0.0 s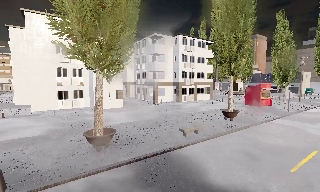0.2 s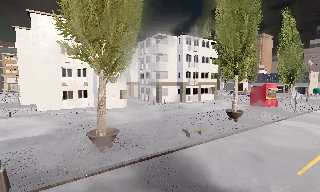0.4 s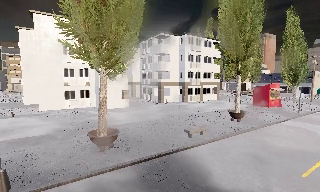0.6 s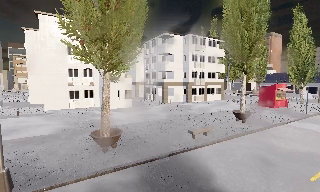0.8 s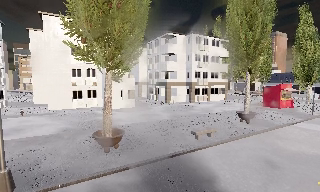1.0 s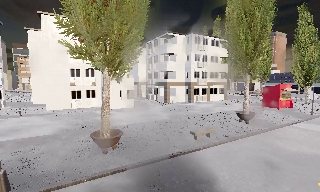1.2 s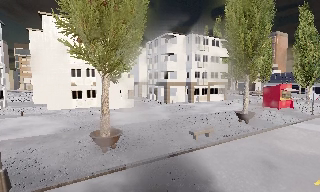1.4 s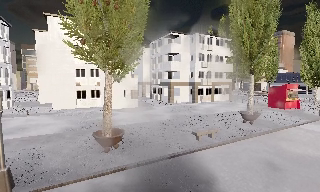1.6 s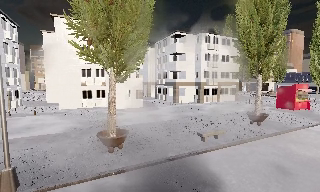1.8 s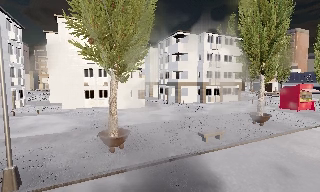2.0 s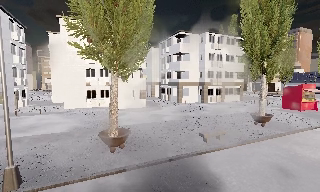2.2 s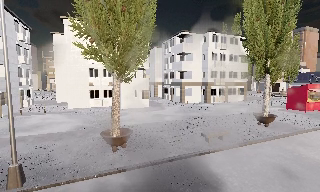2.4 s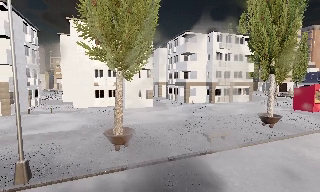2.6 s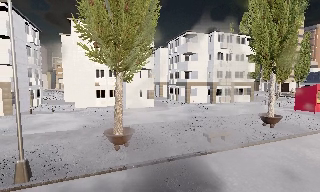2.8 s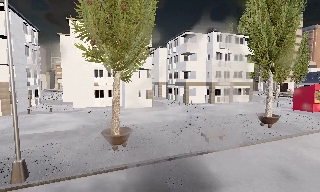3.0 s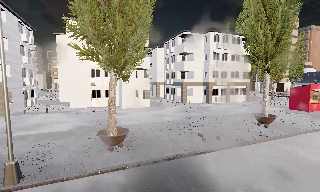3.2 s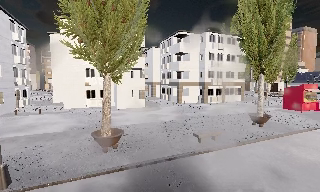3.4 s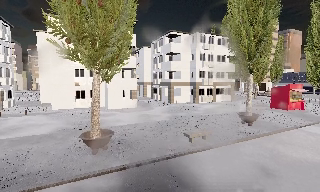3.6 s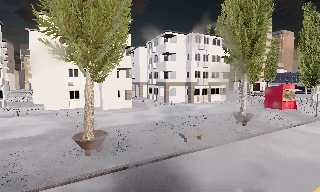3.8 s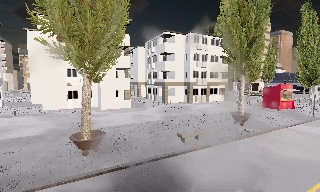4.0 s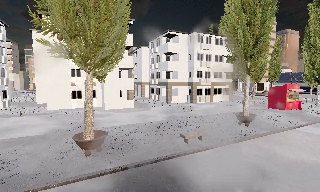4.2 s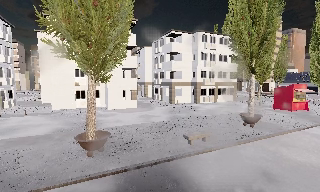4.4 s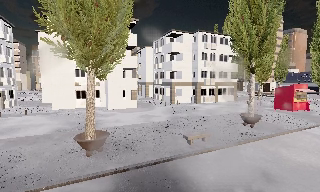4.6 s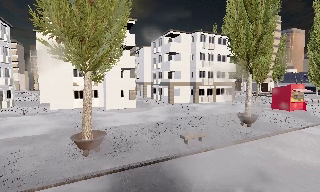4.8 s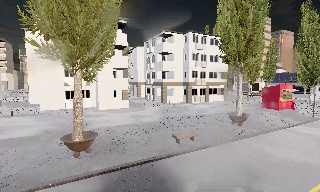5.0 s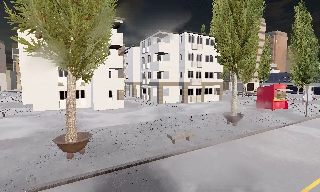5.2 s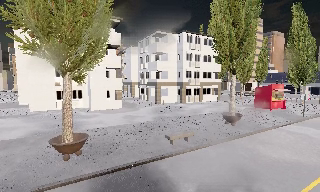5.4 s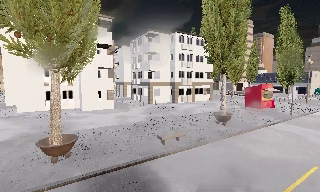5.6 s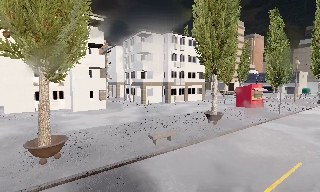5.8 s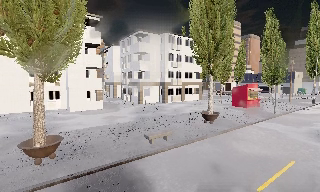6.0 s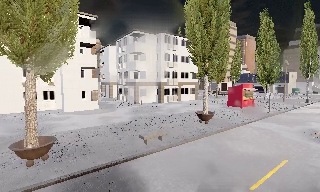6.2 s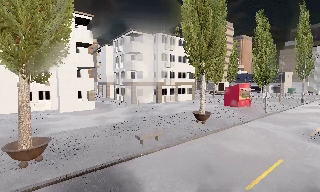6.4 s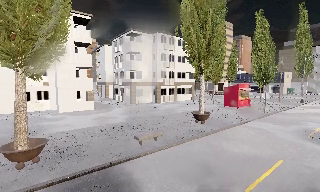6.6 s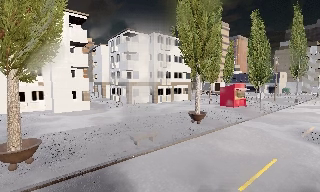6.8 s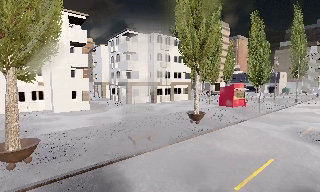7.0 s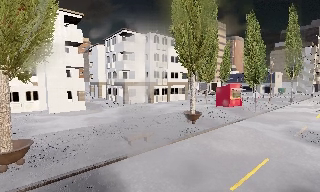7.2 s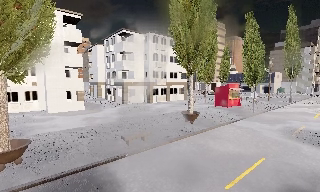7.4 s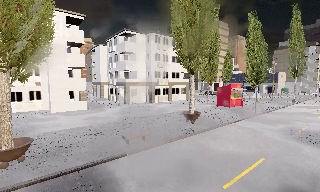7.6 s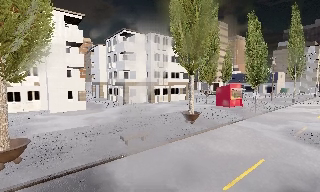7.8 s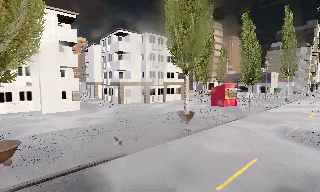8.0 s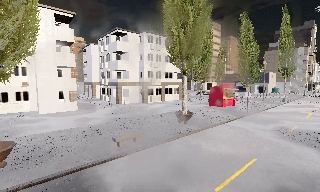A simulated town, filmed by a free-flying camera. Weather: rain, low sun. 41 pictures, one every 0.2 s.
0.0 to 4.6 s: The camera travels to its right and forward, about 1.5 m.
4.6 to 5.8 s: The scene slides to the left, as the camera pans about 10 degrees to its right. It travels to its right, about 0.5 m, so close, fixed things drift to the left.
5.8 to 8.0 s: The camera travels to its right, about 1 m, so close, fixed things drift to the left.
The film runs forward here.
